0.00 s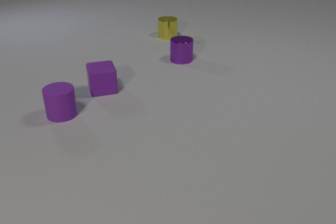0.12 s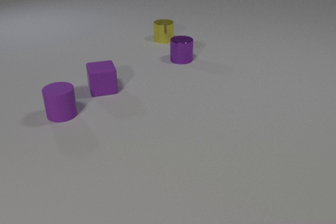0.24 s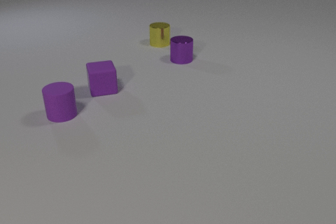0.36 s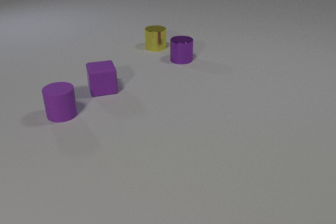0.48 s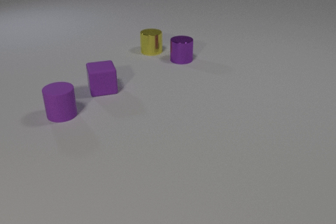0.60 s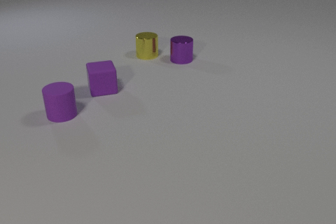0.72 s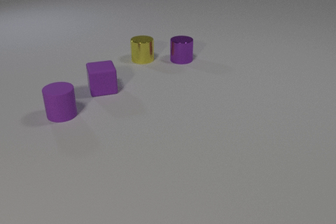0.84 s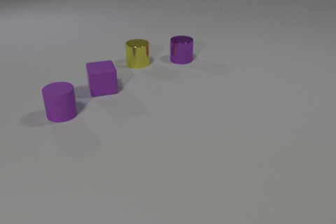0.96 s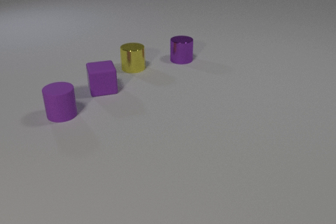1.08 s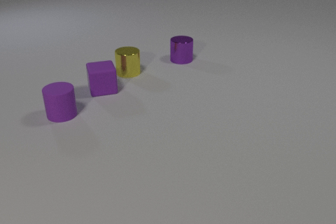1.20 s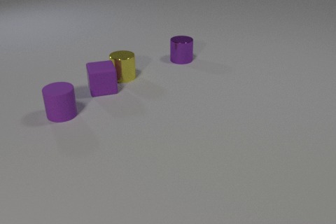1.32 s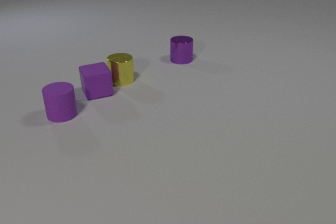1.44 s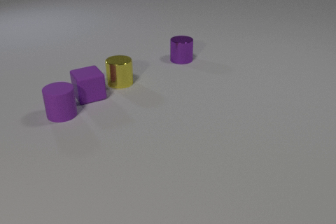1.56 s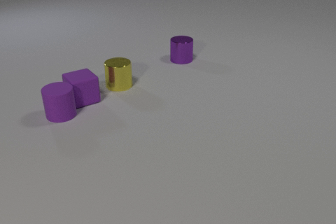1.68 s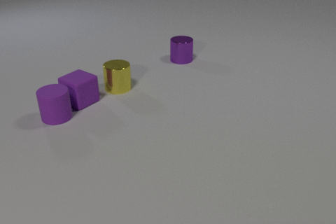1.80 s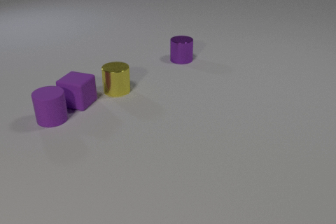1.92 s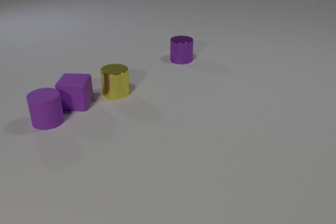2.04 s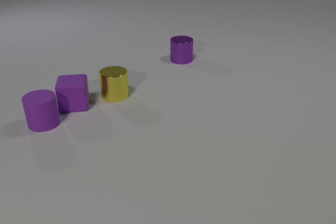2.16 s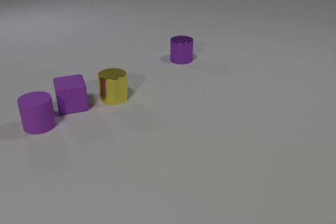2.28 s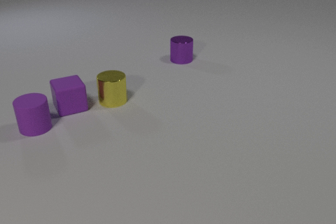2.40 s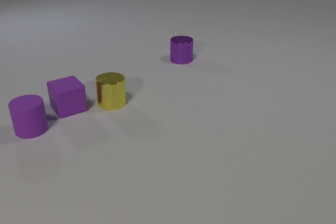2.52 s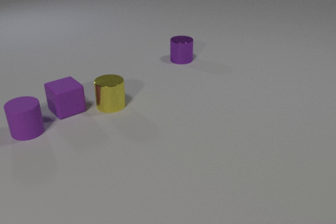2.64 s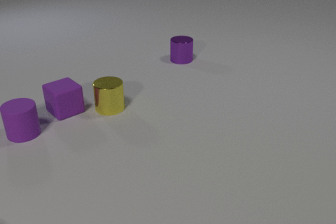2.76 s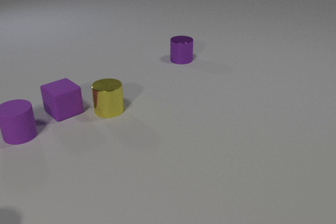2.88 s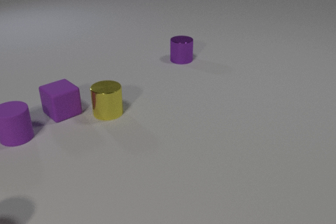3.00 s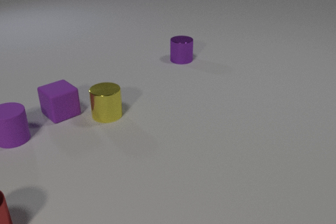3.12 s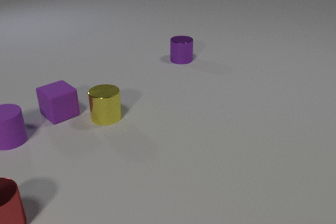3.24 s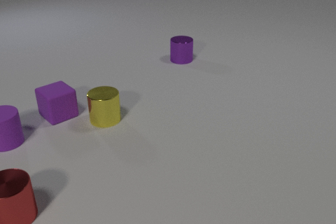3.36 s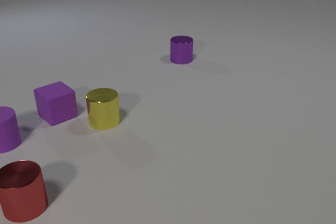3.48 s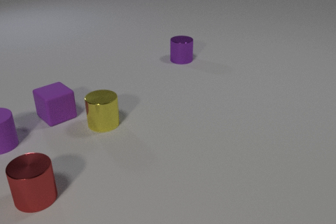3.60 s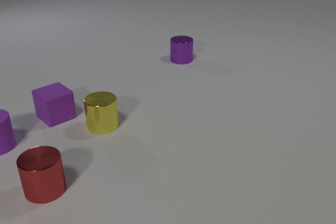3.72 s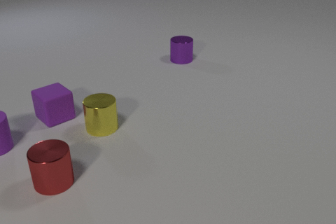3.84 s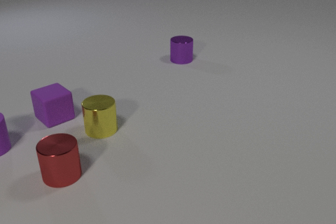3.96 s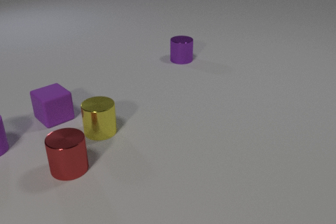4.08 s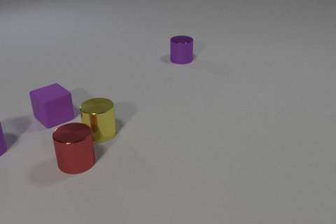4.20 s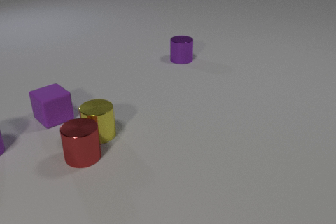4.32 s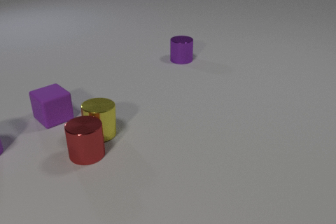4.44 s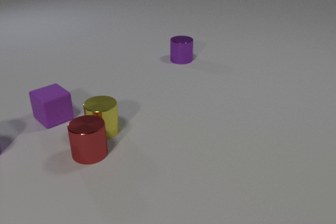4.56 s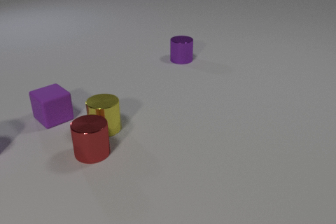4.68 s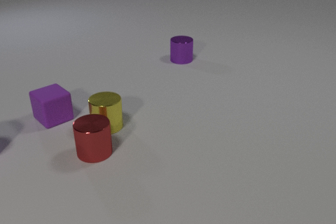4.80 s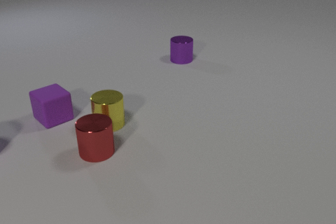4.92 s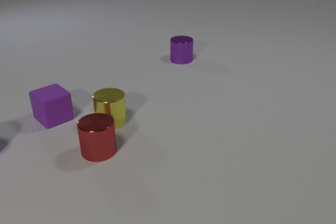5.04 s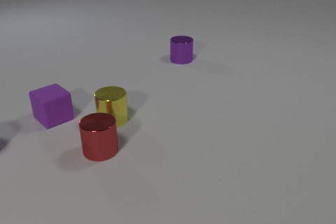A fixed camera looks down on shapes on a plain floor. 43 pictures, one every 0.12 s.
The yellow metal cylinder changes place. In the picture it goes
toward the camera.
The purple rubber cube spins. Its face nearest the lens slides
to the right.
0.00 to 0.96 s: The yellow metal cylinder slides toward the camera.
0.96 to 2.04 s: The yellow metal cylinder slides toward the camera. The purple rubber cube slides to the left and toward the camera, spins counterclockwise seen from above by about 90 degrees, its near face sliding to the right. The purple rubber cylinder slides to the left and toward the camera. The yellow metal cylinder and the purple rubber cube collide. The purple rubber cube and the purple rubber cylinder collide.
2.04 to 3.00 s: The yellow metal cylinder slides toward the camera. The purple rubber cube slides toward the camera and to the left, spins counterclockwise seen from above by about 30 degrees, its near face sliding to the right. The red metal cylinder comes in at the left edge. The purple rubber cylinder slides to the left and toward the camera.
3.00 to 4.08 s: The yellow metal cylinder slides toward the camera. The purple rubber cube slides toward the camera and to the left. The red metal cylinder slides to the right and away from the camera. The purple rubber cylinder slides to the left and toward the camera.
4.08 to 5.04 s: The yellow metal cylinder slides away from the camera and to the right. The red metal cylinder slides to the right and away from the camera. The purple rubber cylinder leaves at the left edge. The yellow metal cylinder and the red metal cylinder collide.
What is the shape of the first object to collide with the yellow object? cube.
Are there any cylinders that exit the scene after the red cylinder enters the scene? yes.
What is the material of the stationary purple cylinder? metal.
